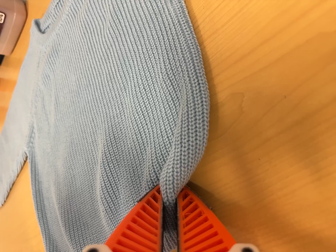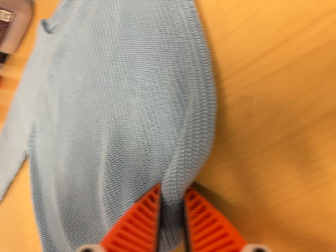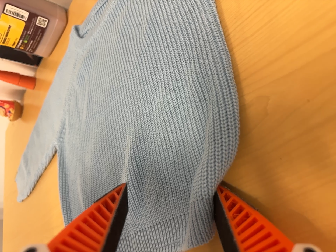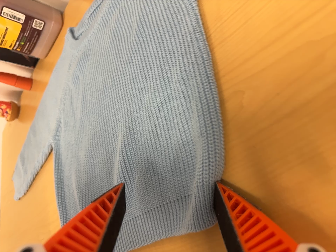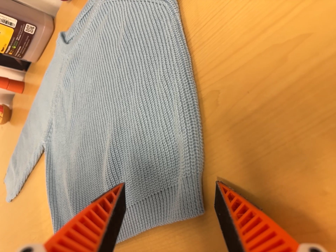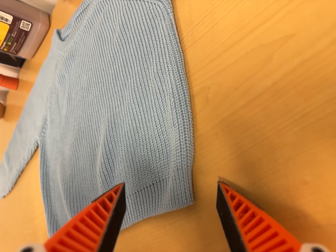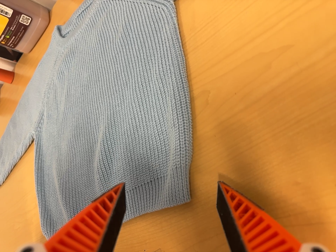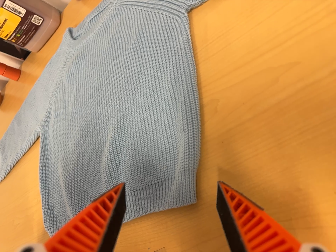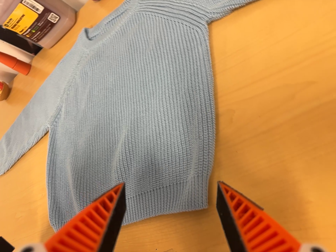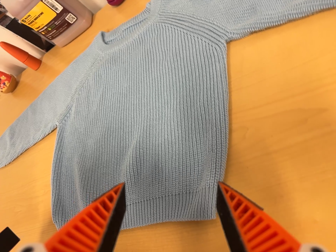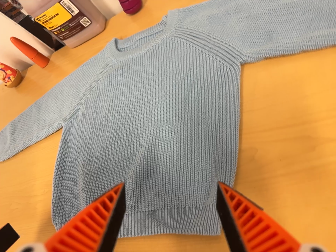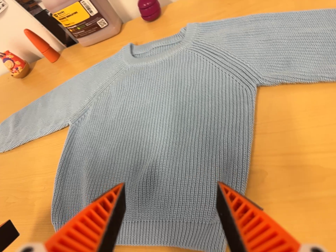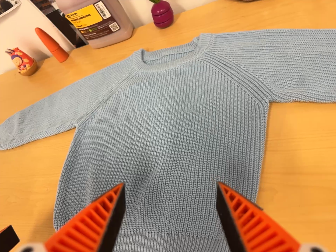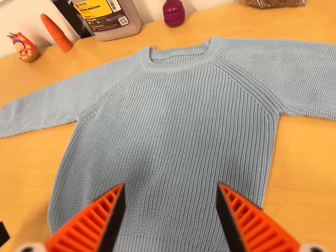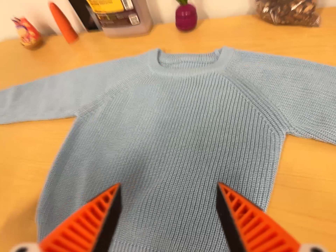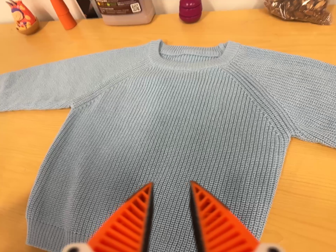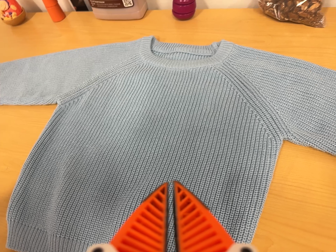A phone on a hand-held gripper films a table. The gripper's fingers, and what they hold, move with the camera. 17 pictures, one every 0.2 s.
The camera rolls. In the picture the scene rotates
clockwise.
0.0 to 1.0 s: The camera travels backward, about 7 cm, so what stands in front gets smaller.
1.0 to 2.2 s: The camera travels to its left and backward, about 14 cm. It rolls about its line of sight by about 25 degrees, and the scene rotates clockwise.
2.2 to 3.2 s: The camera travels to its left, forward and toward the top of its view, about 9 cm. It rolls about its line of sight by about 20 degrees, and the scene rotates clockwise.
The film runs backward here.
